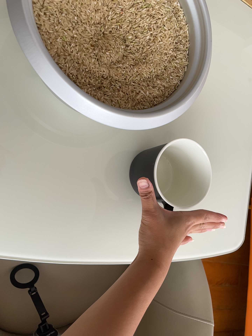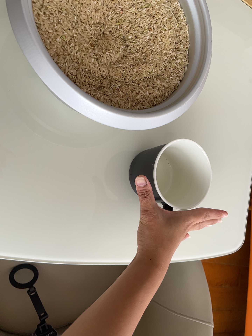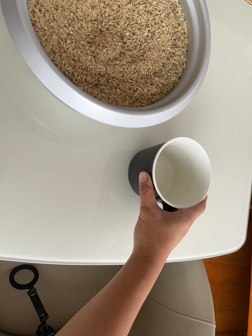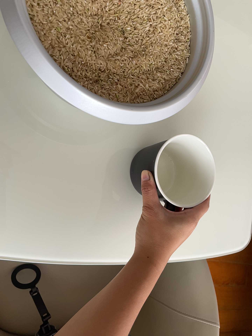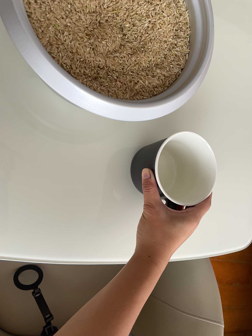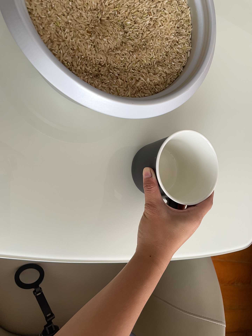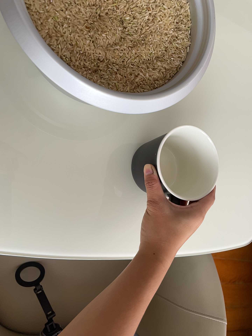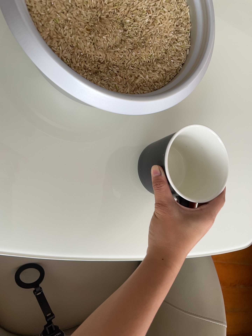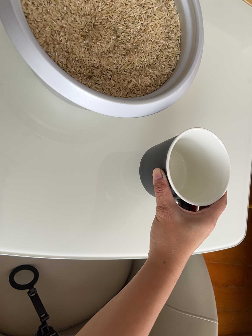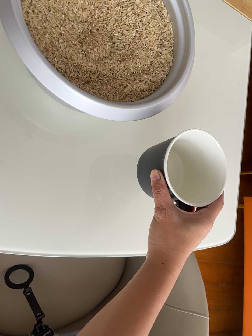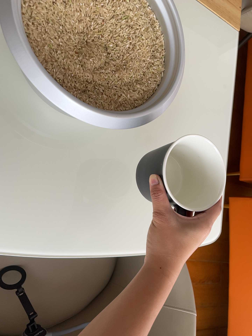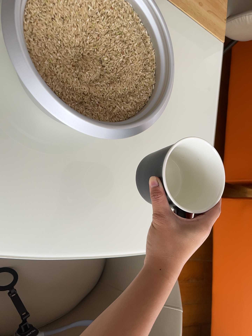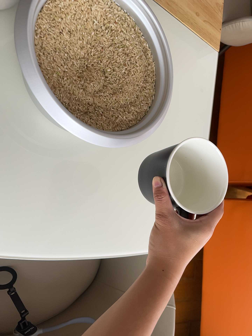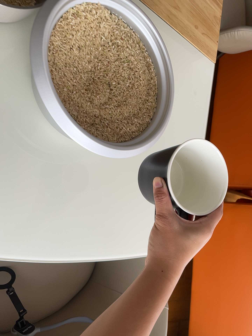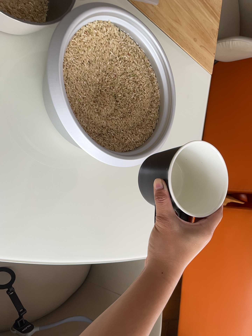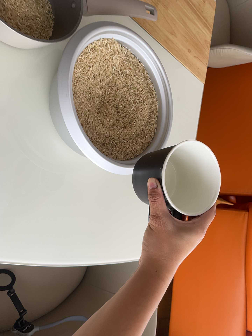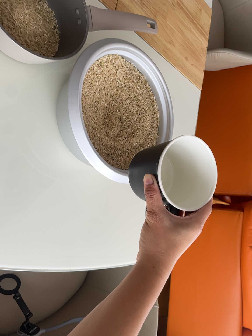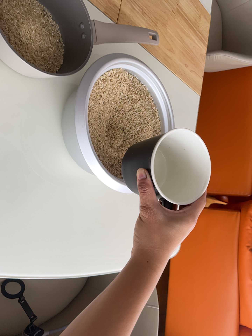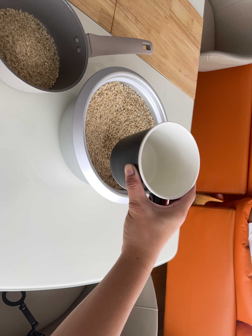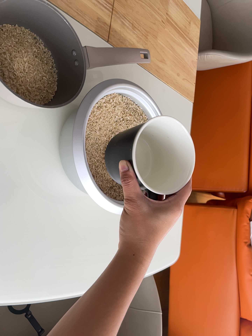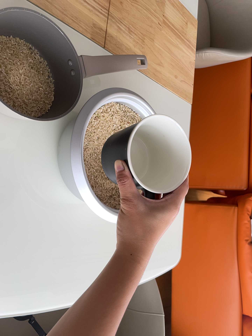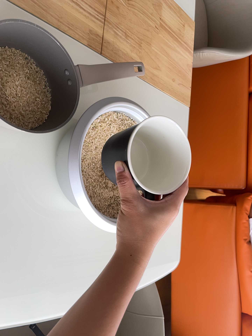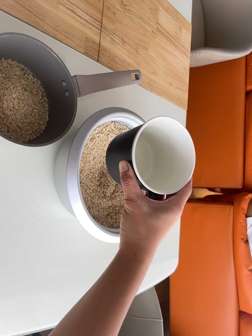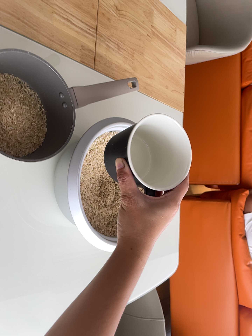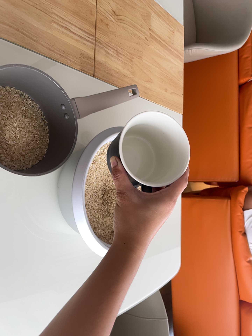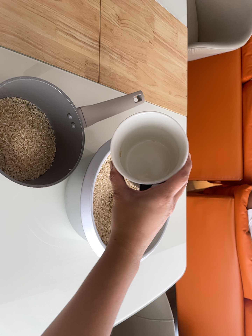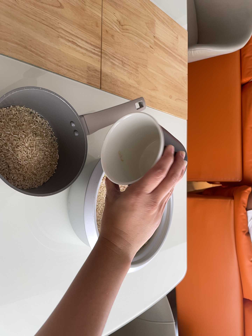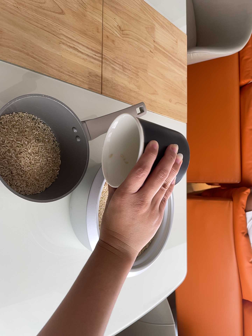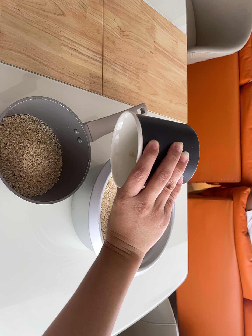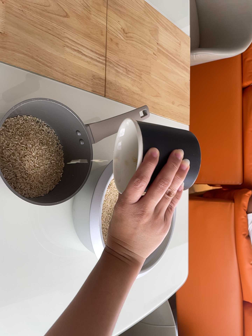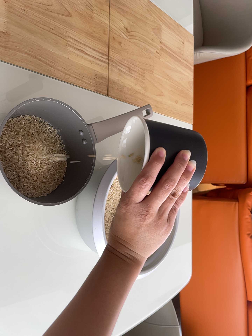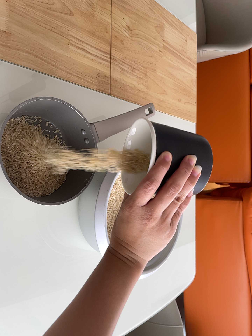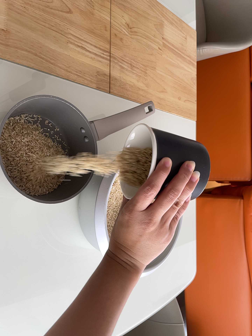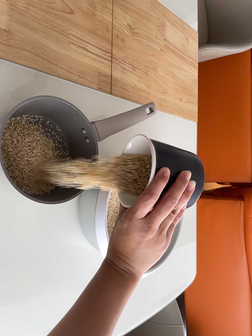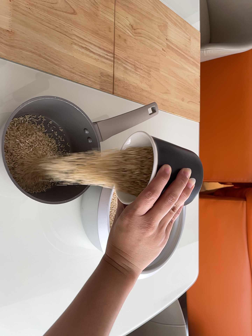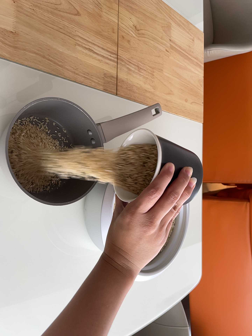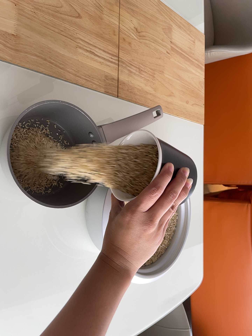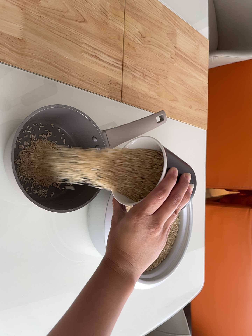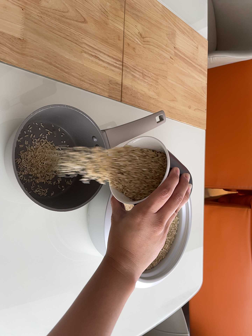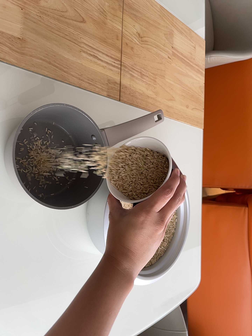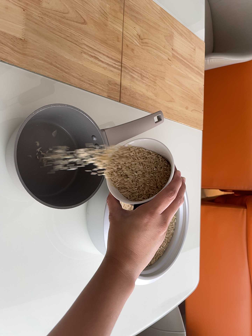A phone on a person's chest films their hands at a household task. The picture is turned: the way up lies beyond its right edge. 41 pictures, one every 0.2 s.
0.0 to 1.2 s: The camera shifts only a little, or ends up much as it began.
1.2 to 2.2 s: The camera travels backward, about 8 cm, so what stands in front gets smaller.
2.2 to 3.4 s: The camera pans to its right by about 10 degrees. It travels backward, to its left and toward the top of its view, about 20 cm, so what stands in front gets smaller.
3.4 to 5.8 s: The camera travels toward the top of its view, about 24 cm, so close, fixed things drift downward. It rolls about its line of sight by about 10 degrees, and the scene rotates counterclockwise.
5.8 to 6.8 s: The camera shifts only a little, or ends up much as it began.
6.8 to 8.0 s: The camera keeps its place and its aim.
The film runs backward here.
